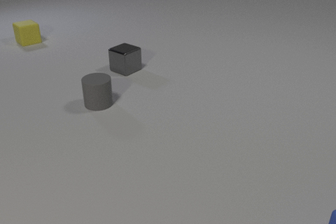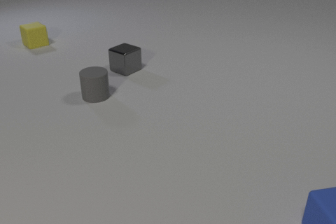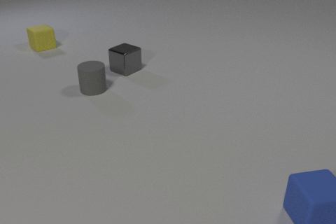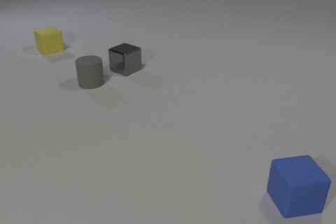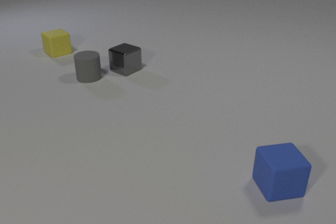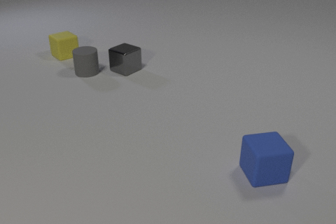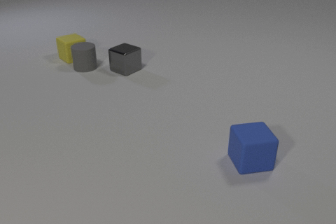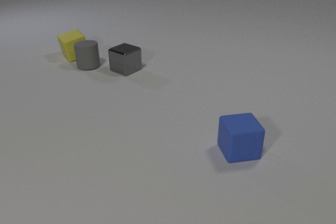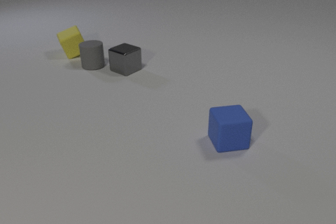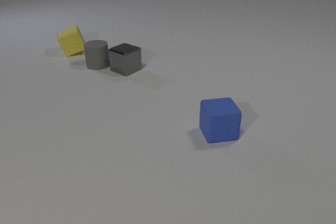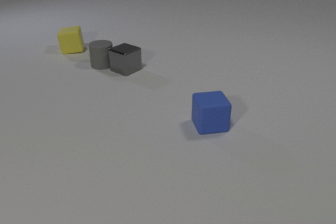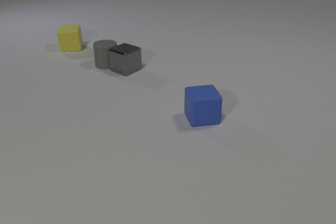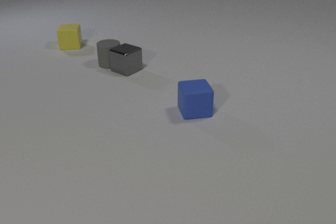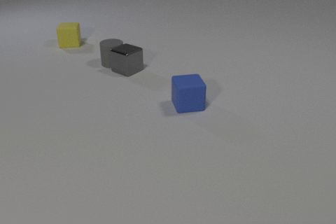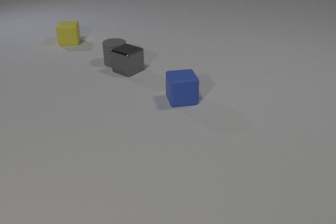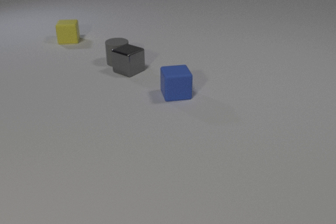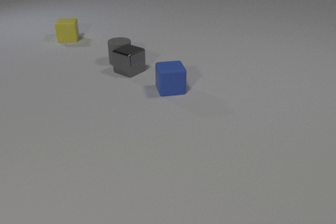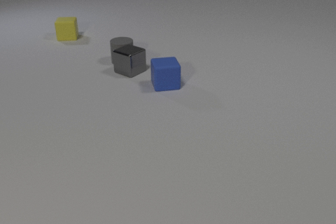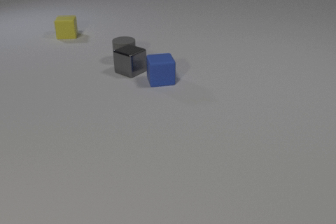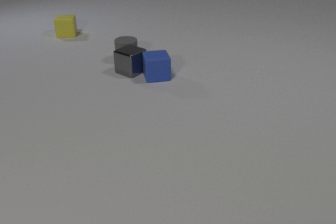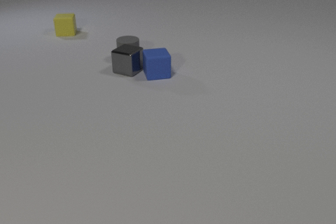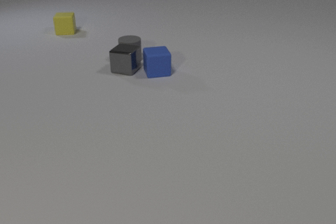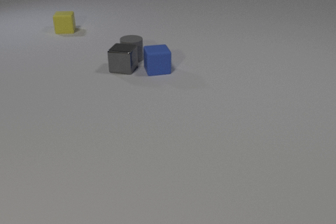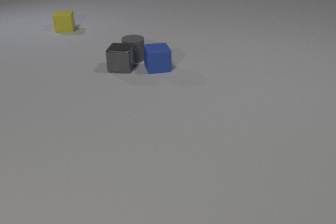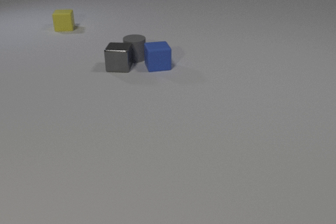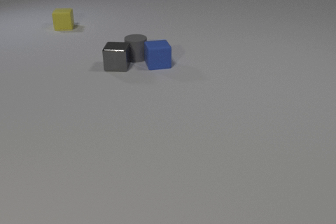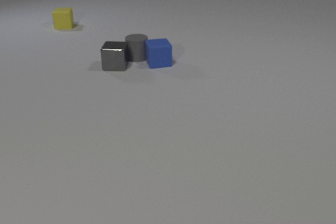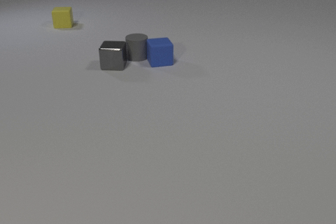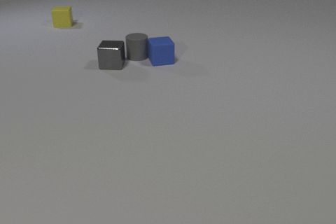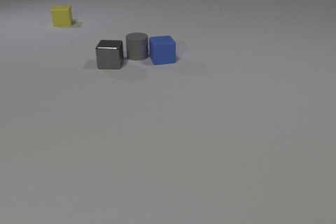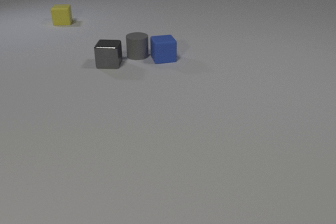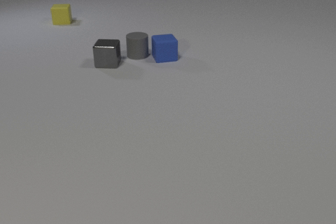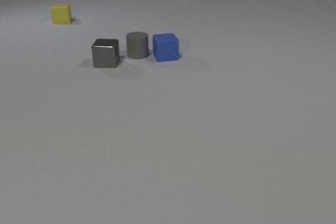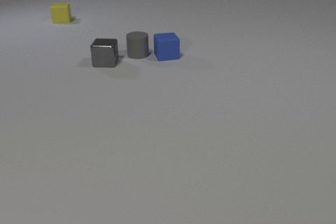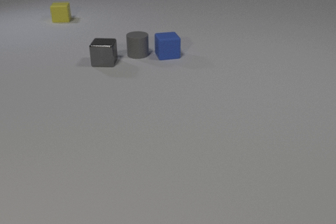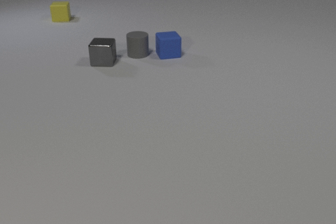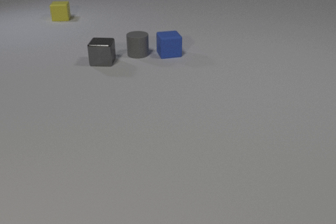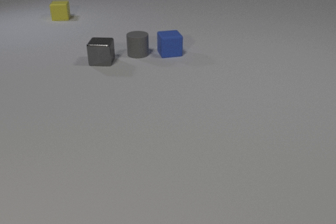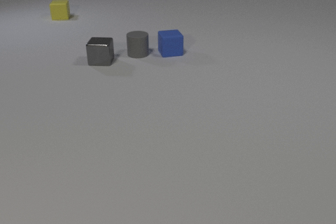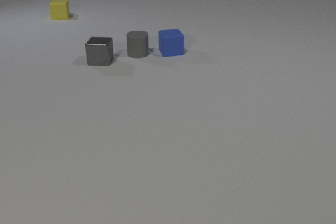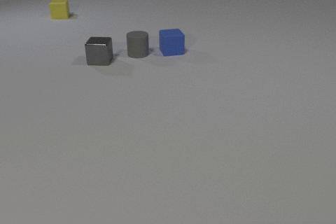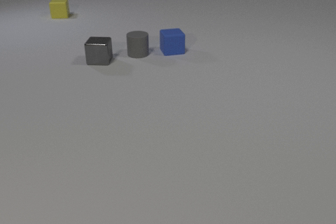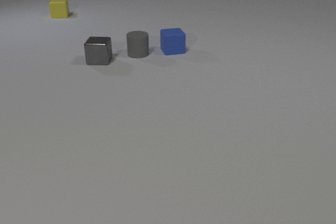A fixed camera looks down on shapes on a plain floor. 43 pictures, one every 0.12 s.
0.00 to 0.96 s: The yellow rubber cube slides toward the camera and to the right. The gray rubber cylinder slides away from the camera. The blue rubber cube slides away from the camera and to the left. The yellow rubber cube and the gray rubber cylinder collide.
0.96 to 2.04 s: The yellow rubber cube slides away from the camera. The gray rubber cylinder slides to the right. The blue rubber cube slides away from the camera and to the left. The gray rubber cylinder and the gray metal cube collide.
2.04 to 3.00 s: The yellow rubber cube slides away from the camera. The gray rubber cylinder slides to the right and away from the camera. The gray metal cube slides to the left and away from the camera, spins counterclockwise seen from above by about 30 degrees, its near face sliding to the right. The blue rubber cube slides away from the camera. The gray metal cube and the blue rubber cube collide.
3.00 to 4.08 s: The yellow rubber cube slides away from the camera. The gray rubber cylinder slides away from the camera. The gray metal cube slides away from the camera and to the left. The blue rubber cube slides away from the camera. The gray rubber cylinder and the blue rubber cube collide.
4.08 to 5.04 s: The yellow rubber cube slides away from the camera. The gray metal cube slides away from the camera and to the left. The blue rubber cube slides away from the camera and to the right.
What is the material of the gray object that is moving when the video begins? rubber.
What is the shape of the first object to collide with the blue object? cube.
Are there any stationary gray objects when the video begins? yes.
